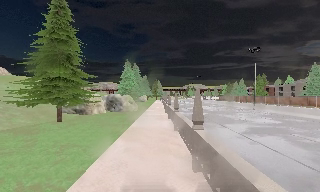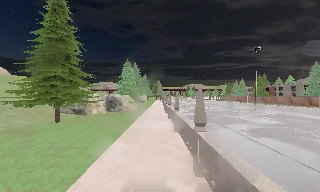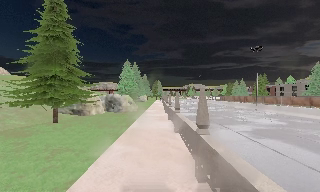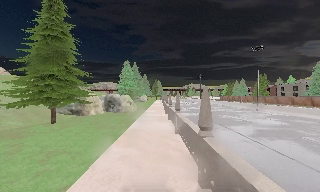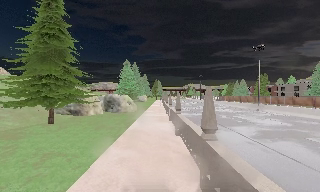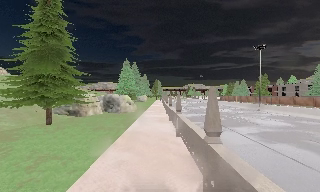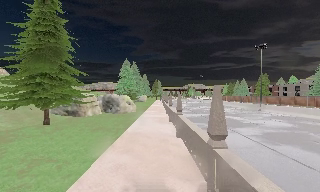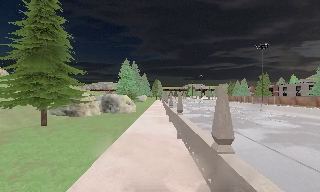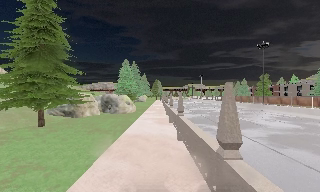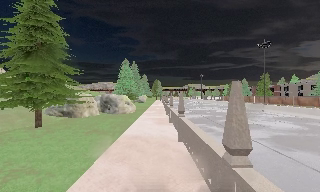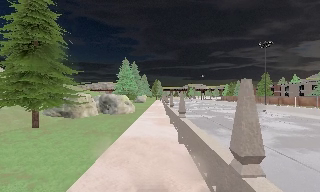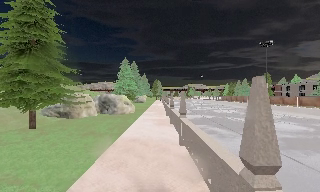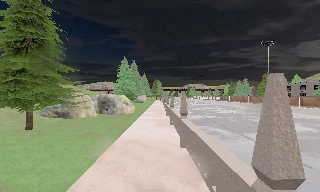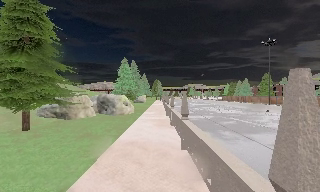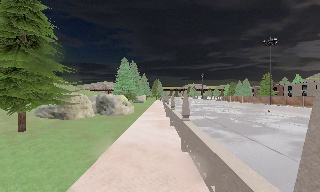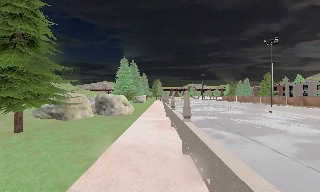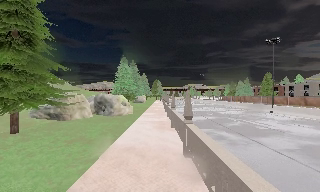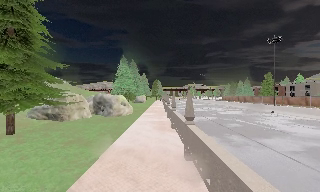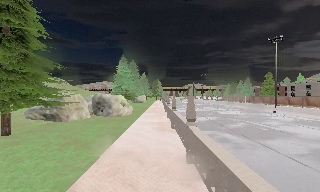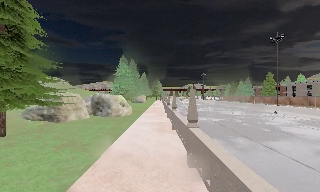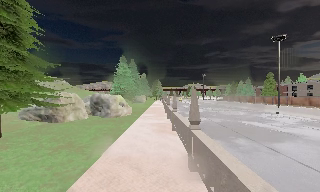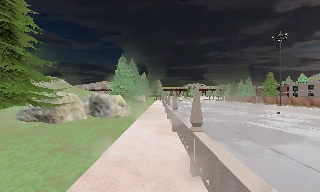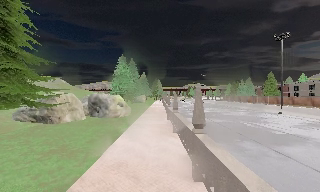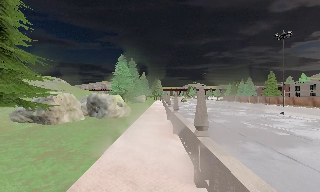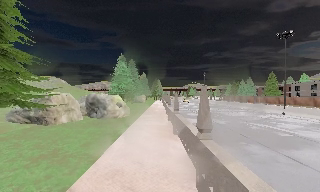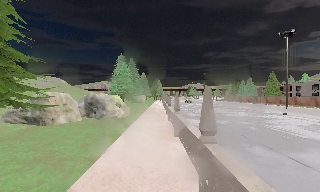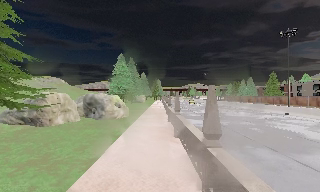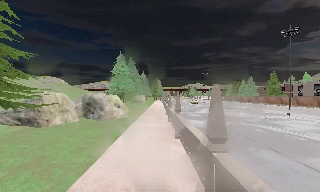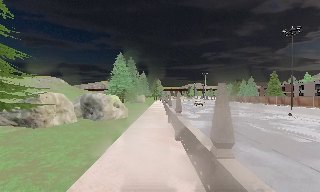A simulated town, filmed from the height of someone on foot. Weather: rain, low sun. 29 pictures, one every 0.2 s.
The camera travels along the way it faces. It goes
forward.
0.0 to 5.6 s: The camera travels forward, about 9 m, so what stands in front looms larger.
The film runs forward here.
